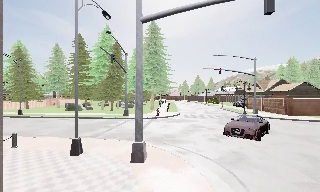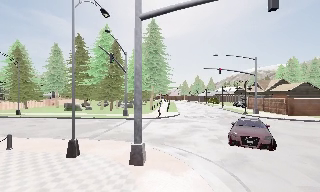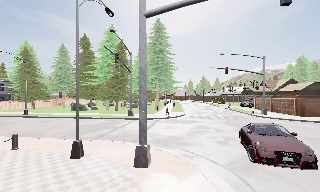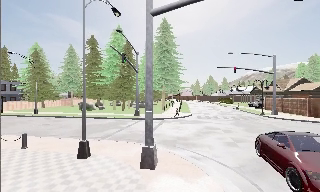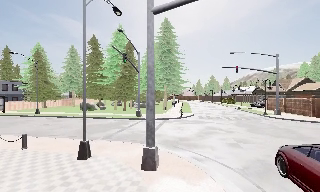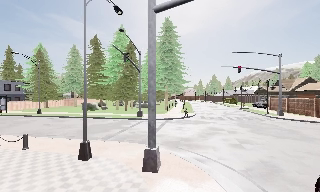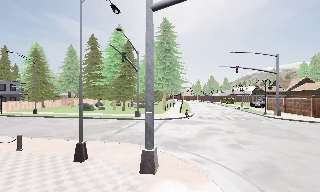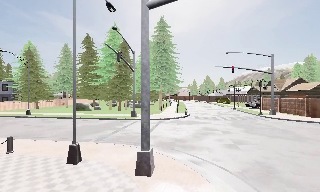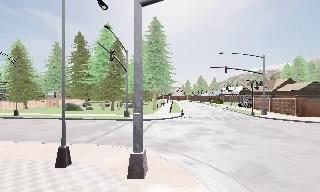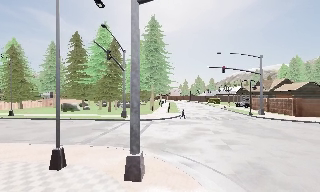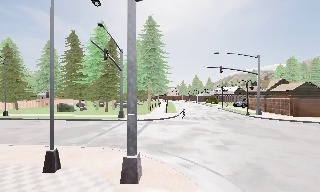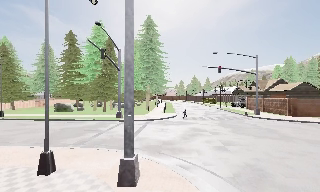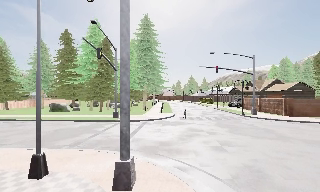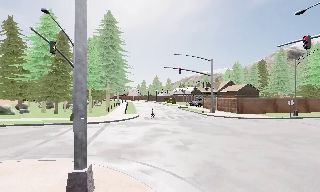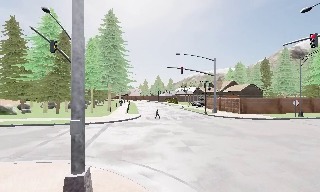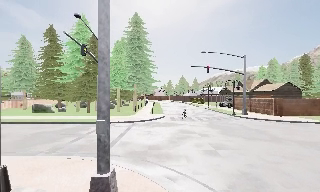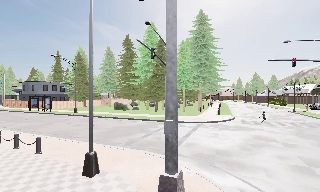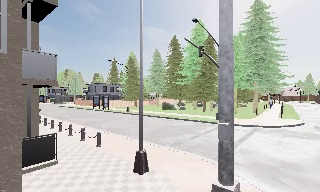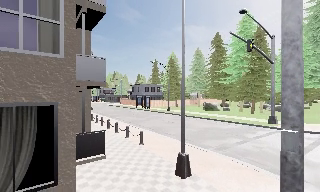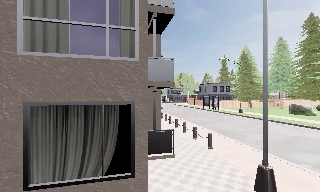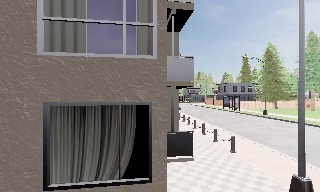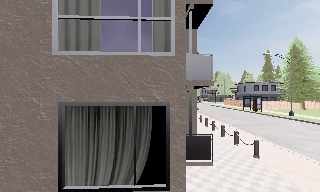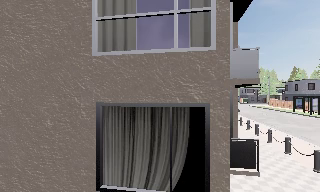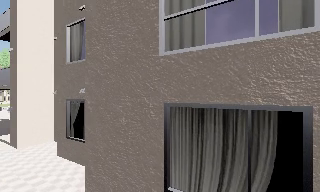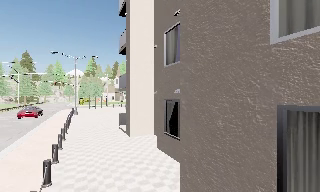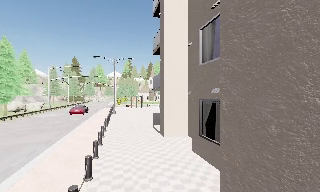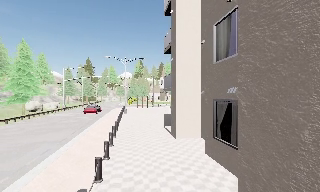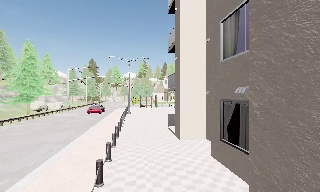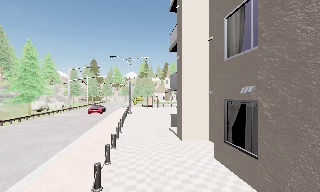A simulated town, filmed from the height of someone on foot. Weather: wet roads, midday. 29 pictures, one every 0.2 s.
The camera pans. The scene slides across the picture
to the right.
The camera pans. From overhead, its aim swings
counterclockwise.
0.0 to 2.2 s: The camera travels forward, about 1.5 m, so what stands in front looms larger.
2.2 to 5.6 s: The scene slides to the right, as the camera pans about 170 degrees to its left. It travels forward, about 4 m.
The film runs forward here.
